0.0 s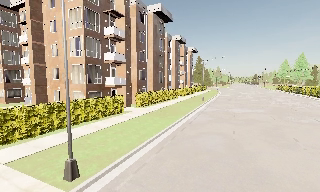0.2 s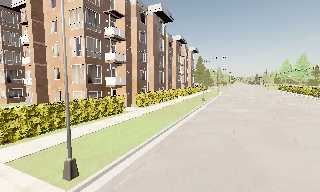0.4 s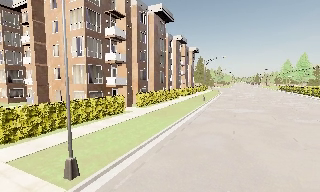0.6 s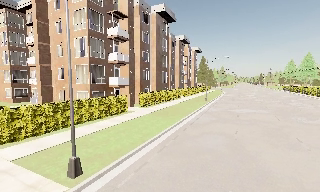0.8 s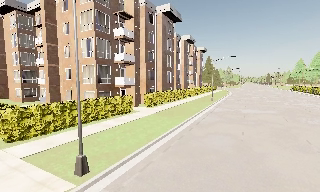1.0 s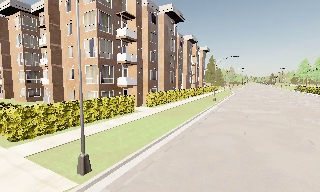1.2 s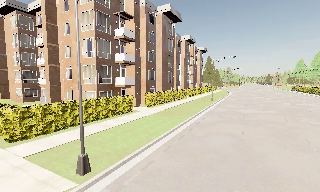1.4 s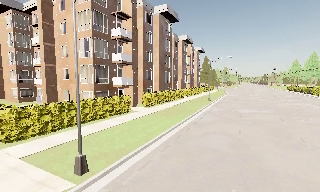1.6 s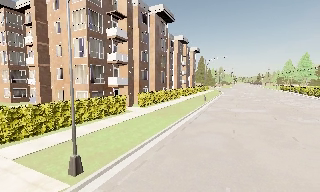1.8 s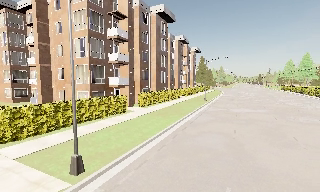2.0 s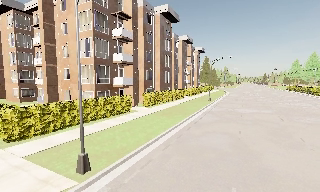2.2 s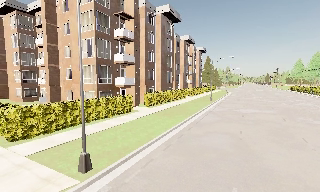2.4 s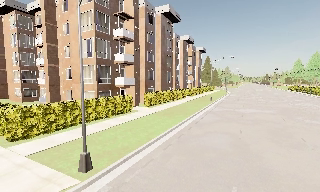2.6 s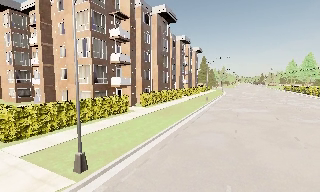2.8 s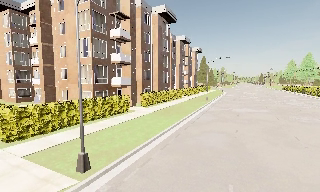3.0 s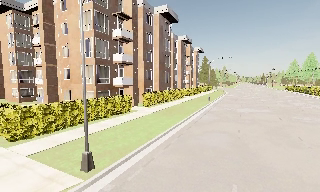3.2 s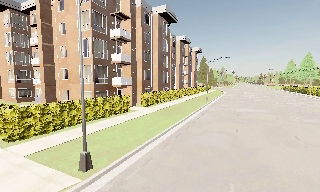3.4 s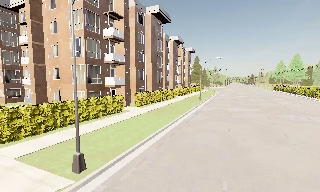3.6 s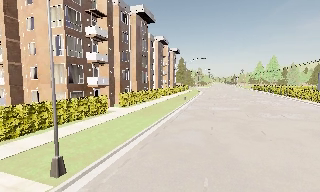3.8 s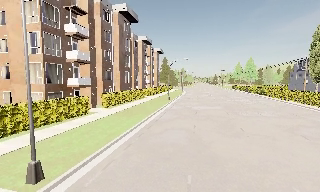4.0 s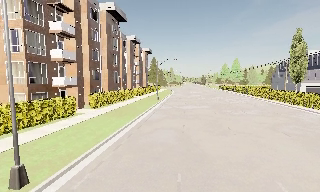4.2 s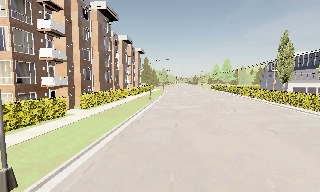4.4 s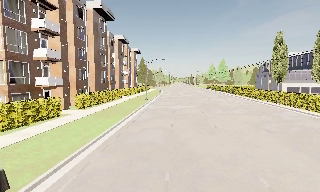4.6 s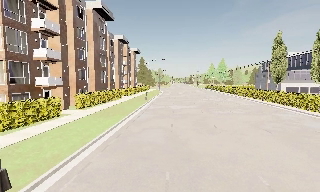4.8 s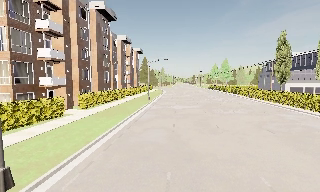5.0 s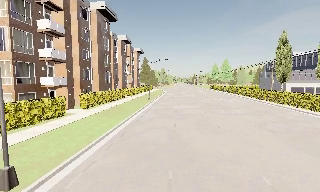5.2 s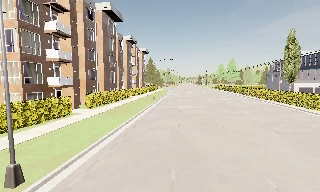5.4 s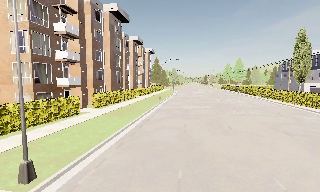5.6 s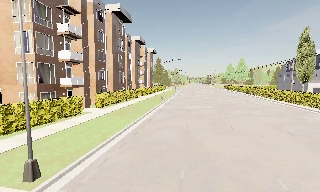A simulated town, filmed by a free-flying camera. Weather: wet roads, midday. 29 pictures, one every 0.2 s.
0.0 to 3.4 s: The camera travels backward, about 0.5 m, so what stands in front gets smaller.
3.4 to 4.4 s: The scene slides to the left, as the camera pans about 20 degrees to its right.
4.4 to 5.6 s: The camera shifts only a little, or ends up much as it began.
The film runs backward here.
